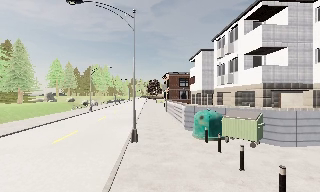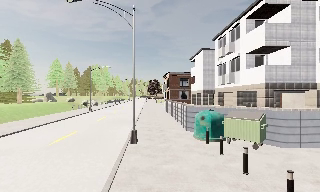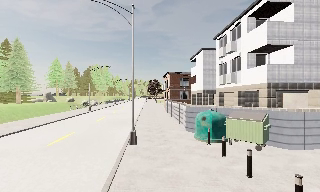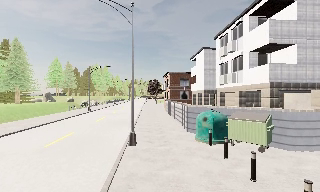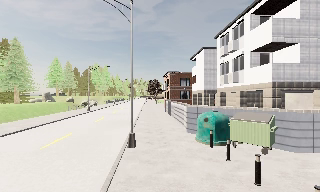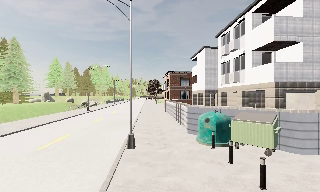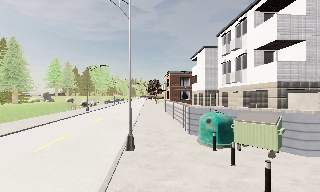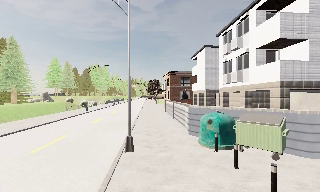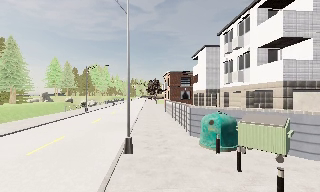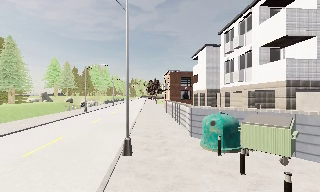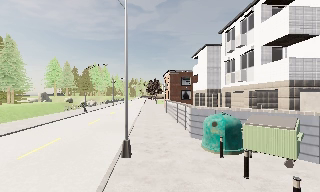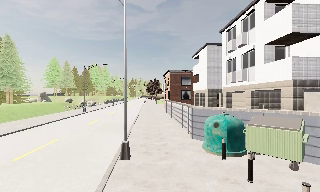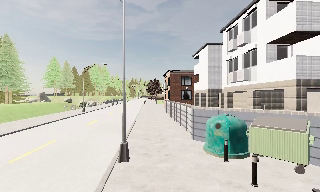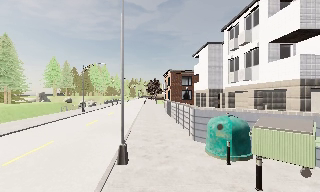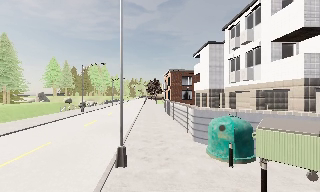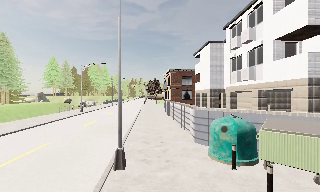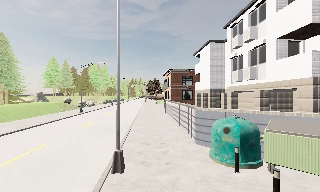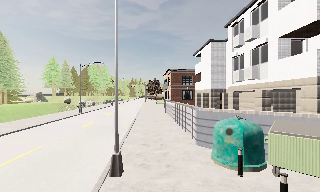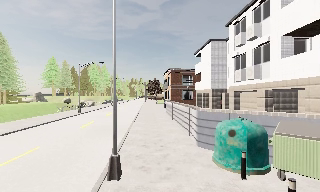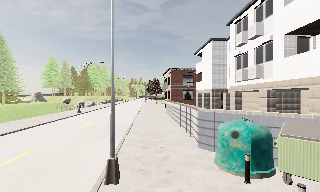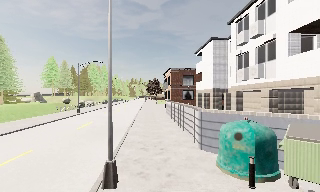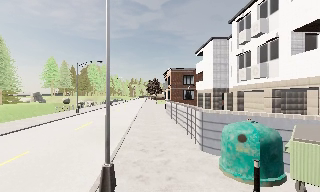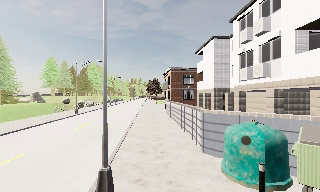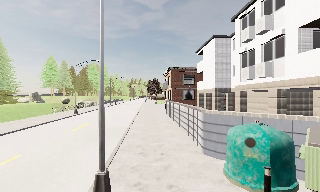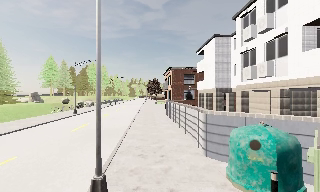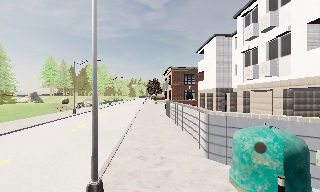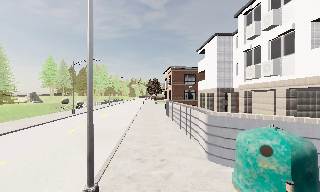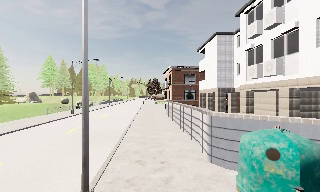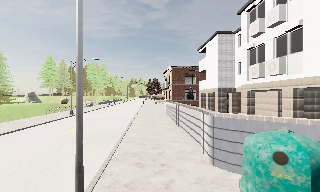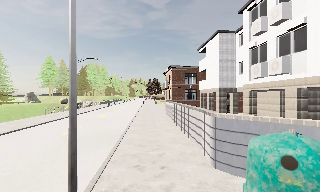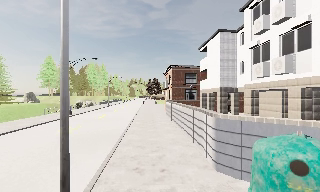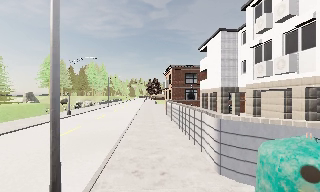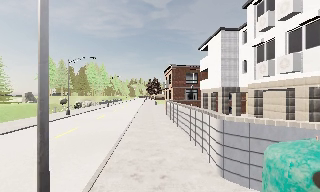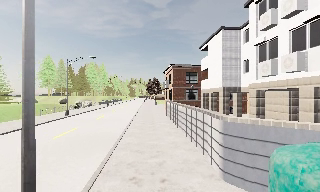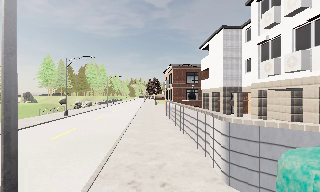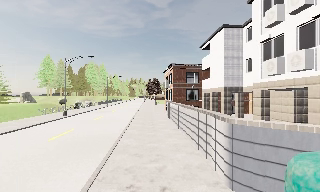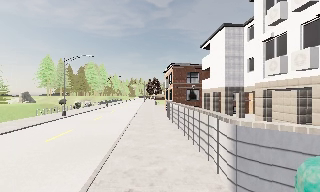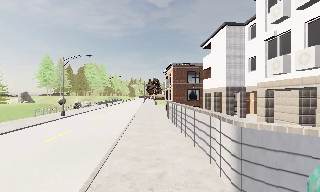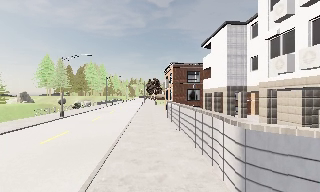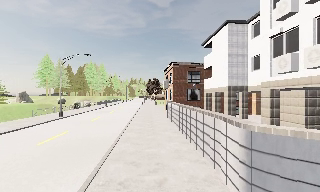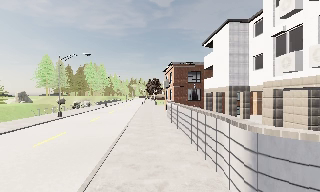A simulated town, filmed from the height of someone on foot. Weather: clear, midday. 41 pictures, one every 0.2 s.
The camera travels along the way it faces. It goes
forward.
0.0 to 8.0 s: The camera travels forward, about 9 m, so what stands in front looms larger.
The film runs forward here.
